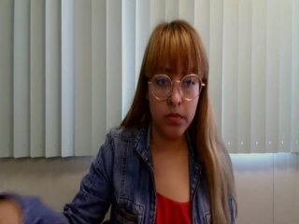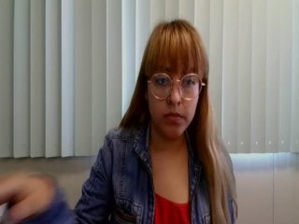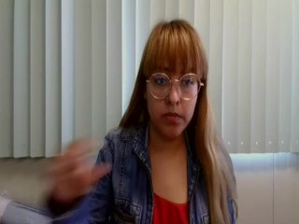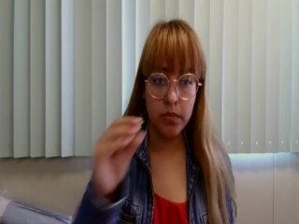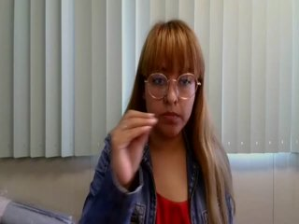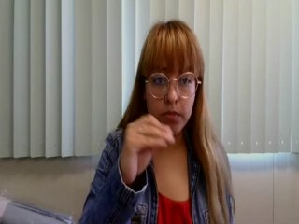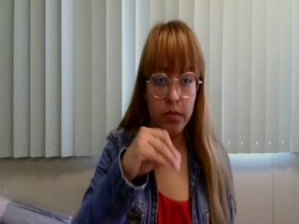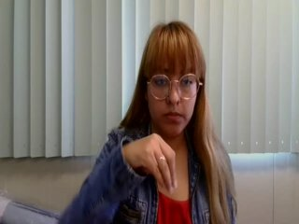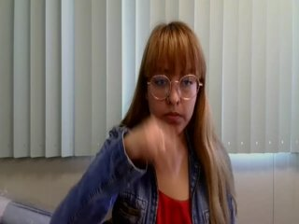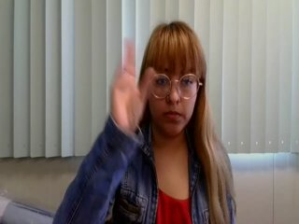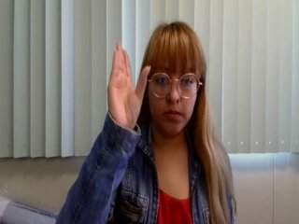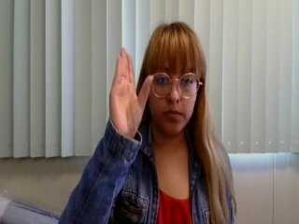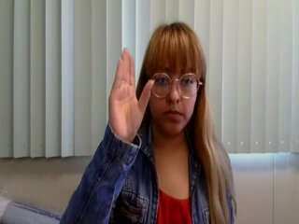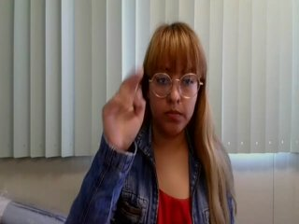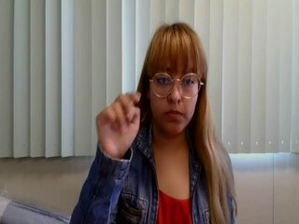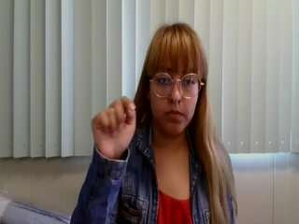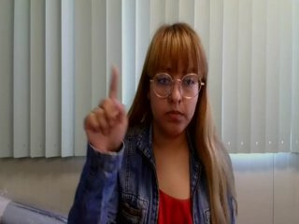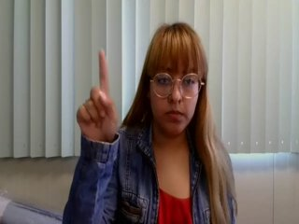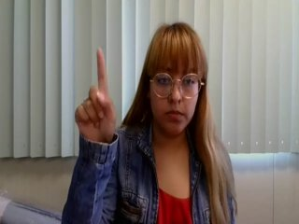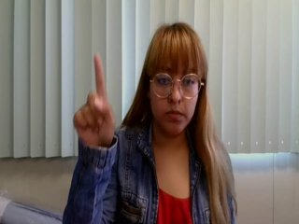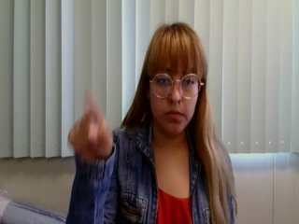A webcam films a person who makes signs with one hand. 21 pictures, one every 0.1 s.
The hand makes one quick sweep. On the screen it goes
upward.
0.0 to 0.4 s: Non-gesture.
0.5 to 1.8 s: On the screen the hand sweeps upward. The name of the sign: Throw up.
